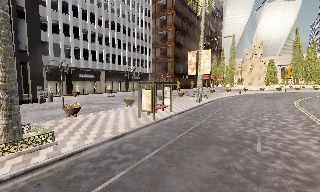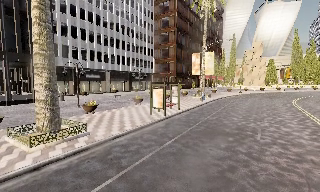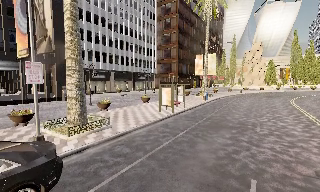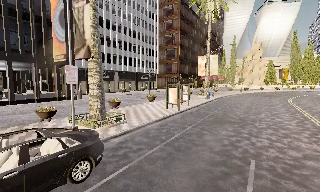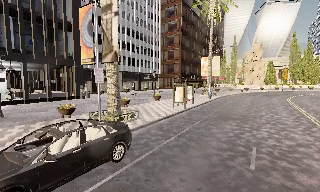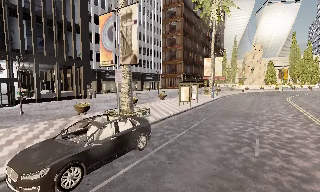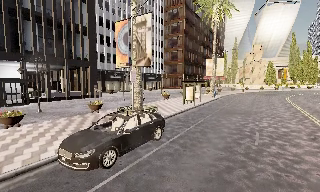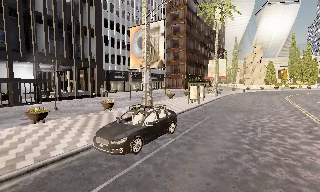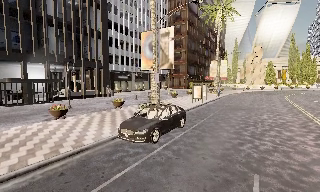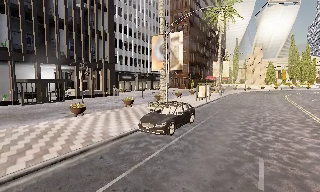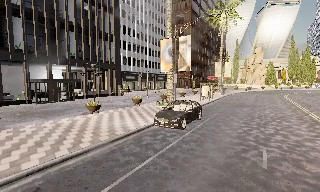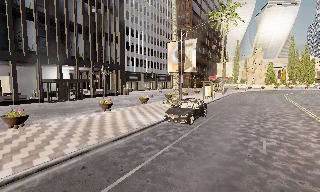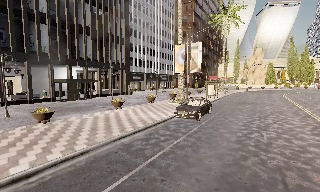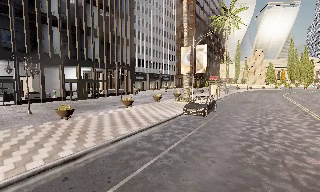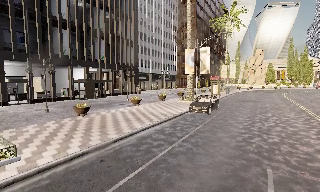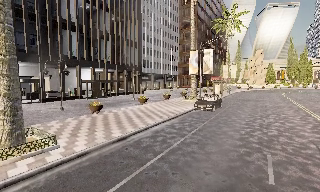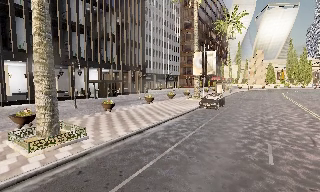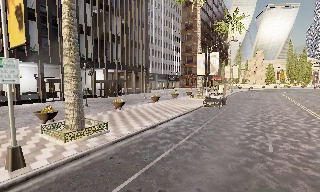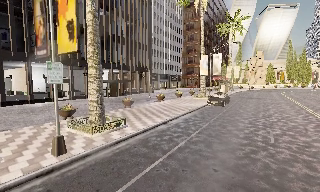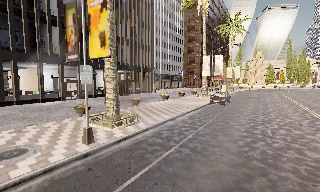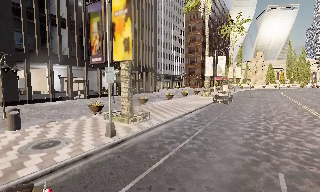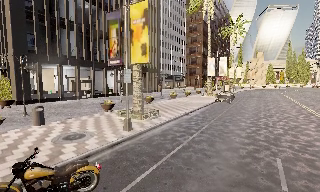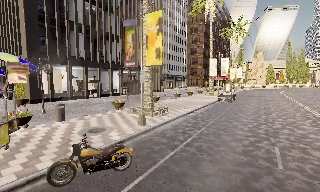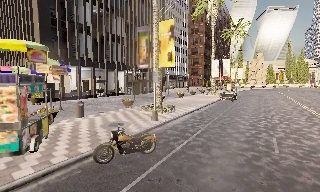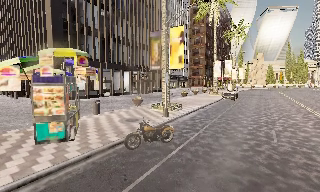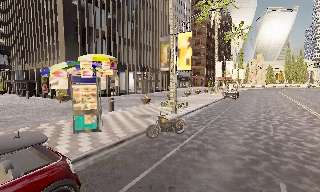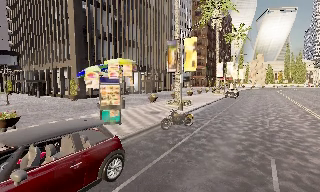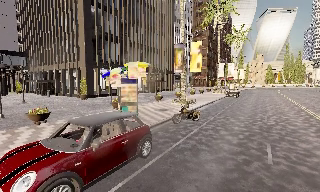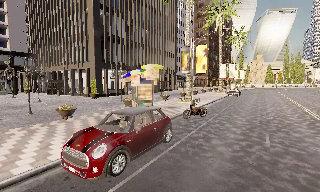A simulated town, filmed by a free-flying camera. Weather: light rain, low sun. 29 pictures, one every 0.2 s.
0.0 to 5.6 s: The camera travels backward and to its left, about 35 m, so what stands in front gets smaller.
The film runs forward here.
